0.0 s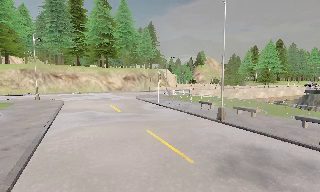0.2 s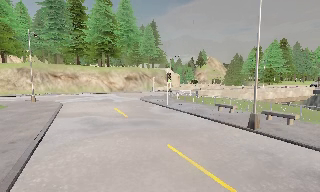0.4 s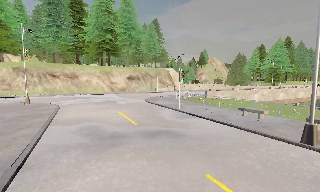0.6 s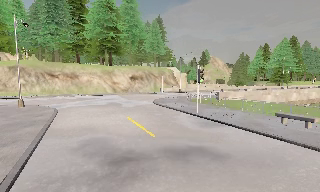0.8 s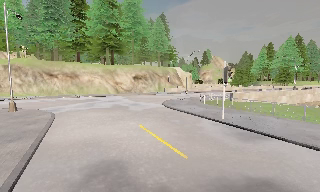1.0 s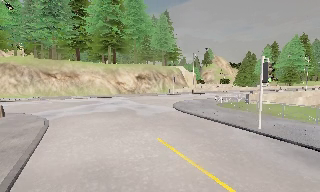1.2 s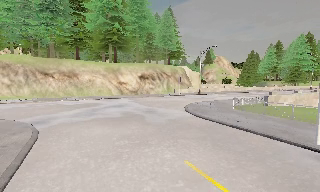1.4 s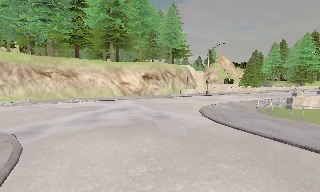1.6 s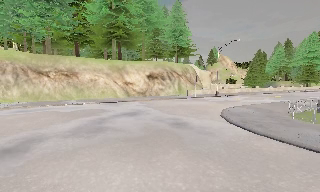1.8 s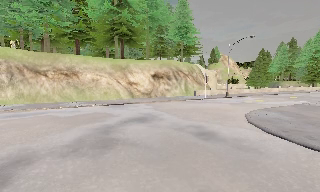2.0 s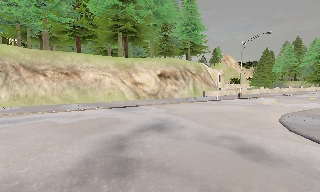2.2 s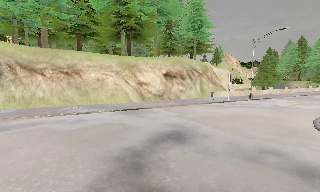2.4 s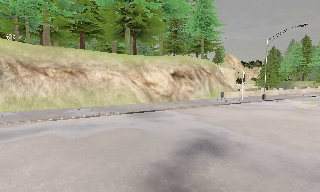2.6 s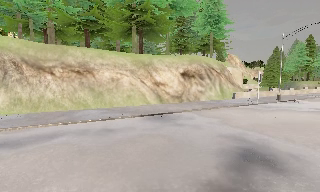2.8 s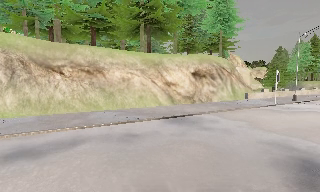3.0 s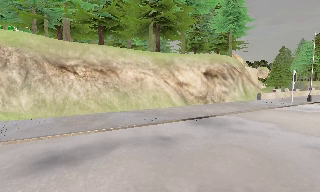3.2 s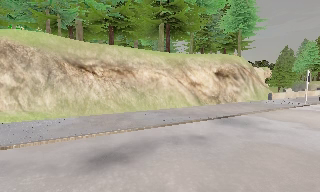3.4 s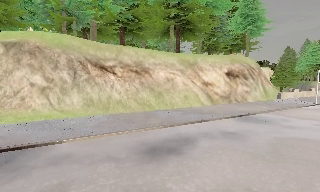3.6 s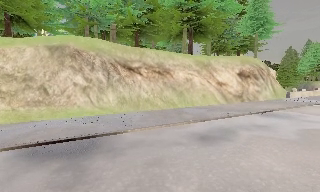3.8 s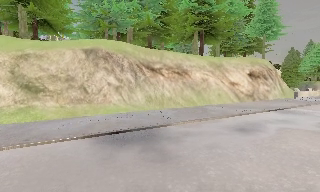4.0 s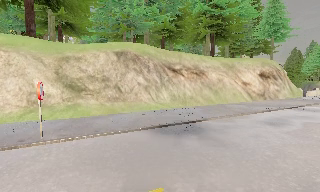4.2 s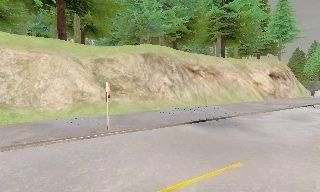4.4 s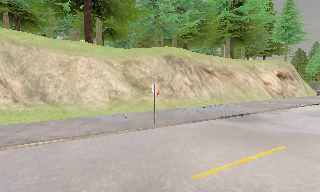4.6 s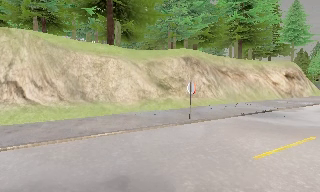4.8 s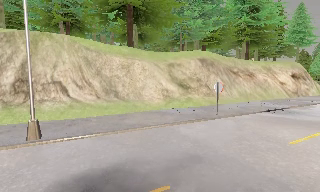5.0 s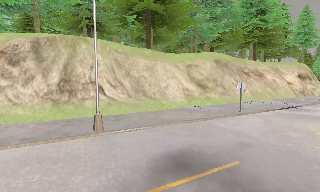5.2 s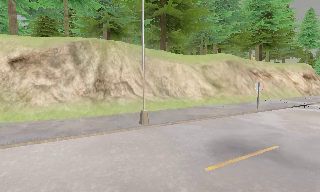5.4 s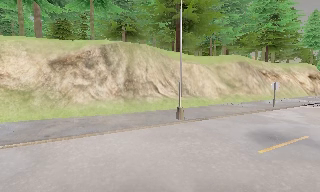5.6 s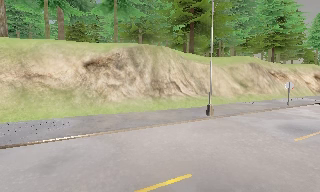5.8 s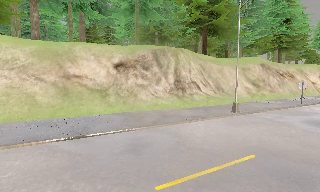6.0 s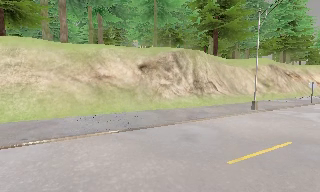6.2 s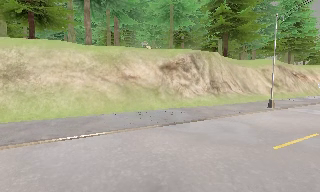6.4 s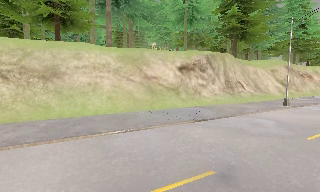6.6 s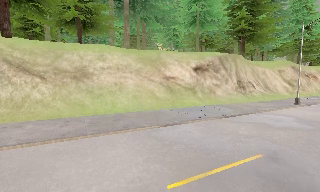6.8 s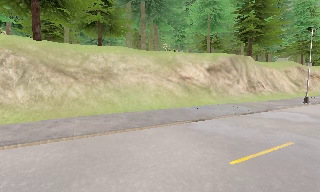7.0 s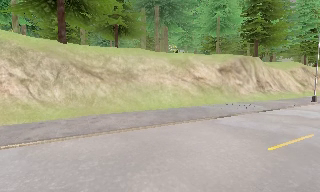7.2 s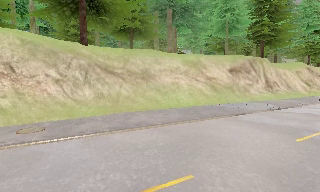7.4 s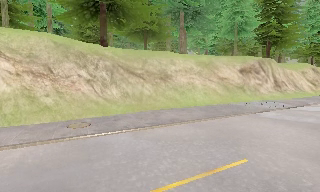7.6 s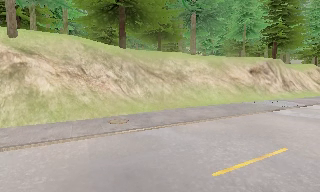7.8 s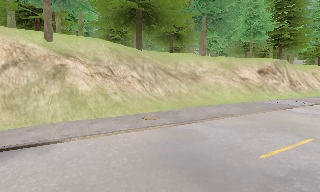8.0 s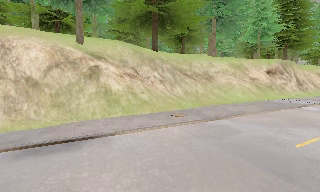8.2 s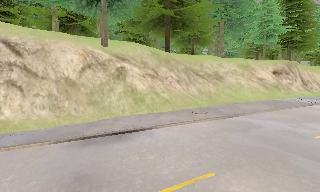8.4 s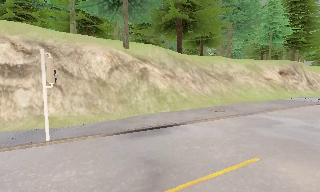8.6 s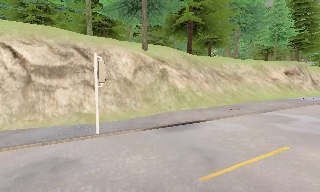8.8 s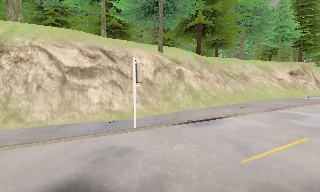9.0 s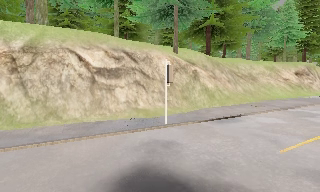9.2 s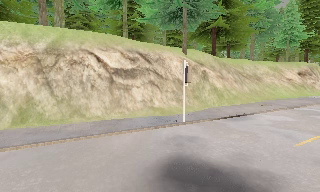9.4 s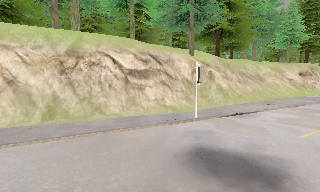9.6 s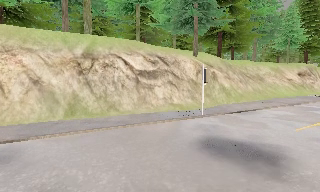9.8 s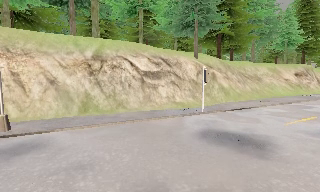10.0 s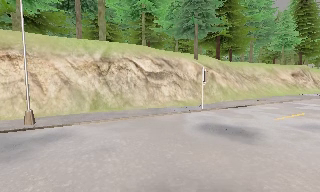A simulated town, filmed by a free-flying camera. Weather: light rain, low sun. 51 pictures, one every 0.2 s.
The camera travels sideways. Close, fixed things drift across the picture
to the right.
0.0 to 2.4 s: The camera travels forward and to its left, about 25 m, so what stands in front looms larger.
2.4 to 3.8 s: The camera travels to its left, about 11 m, so close, fixed things drift to the right. It gains speed.
3.8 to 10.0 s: The camera travels to its left and backward, about 55 m, so close, fixed things drift to the right. It loses speed.
The film runs backward here.
